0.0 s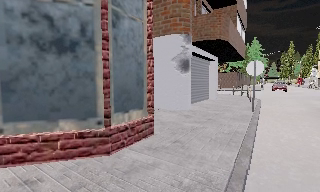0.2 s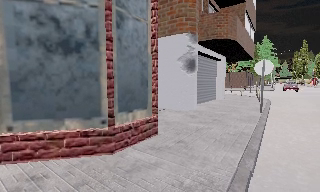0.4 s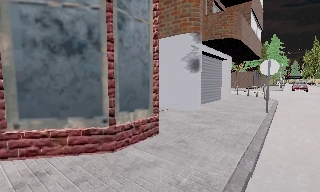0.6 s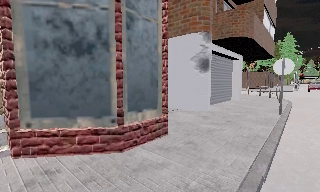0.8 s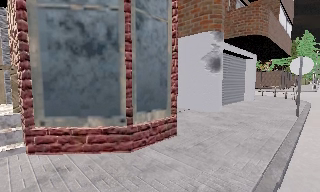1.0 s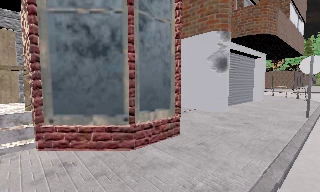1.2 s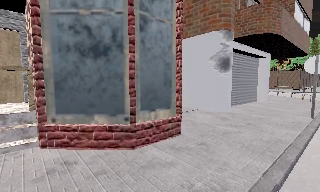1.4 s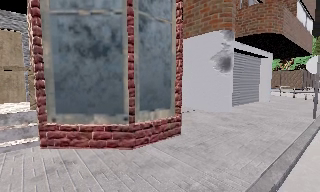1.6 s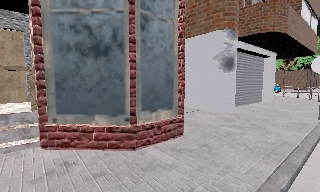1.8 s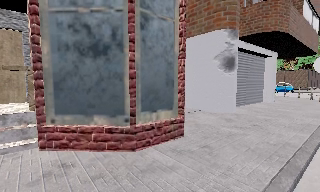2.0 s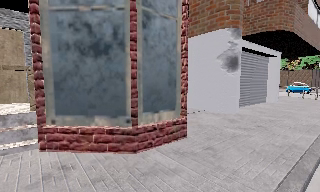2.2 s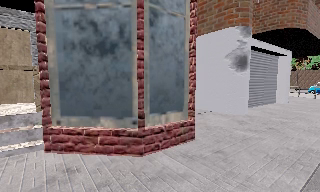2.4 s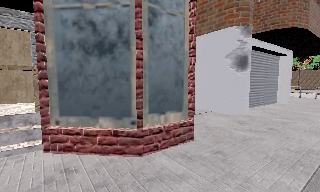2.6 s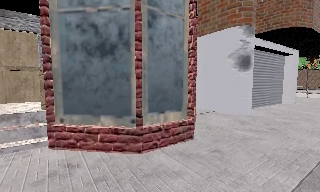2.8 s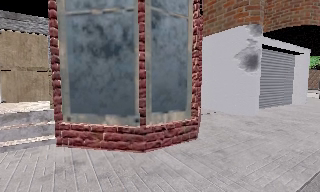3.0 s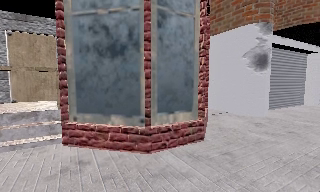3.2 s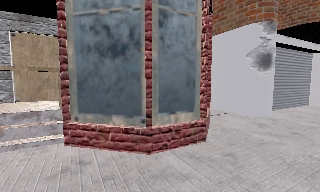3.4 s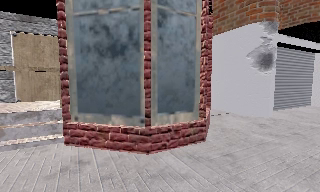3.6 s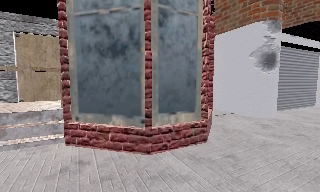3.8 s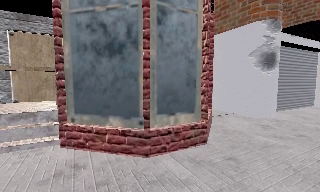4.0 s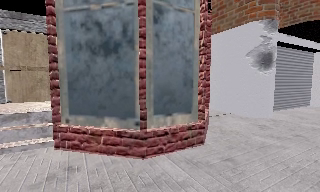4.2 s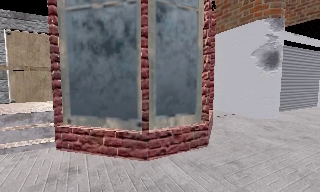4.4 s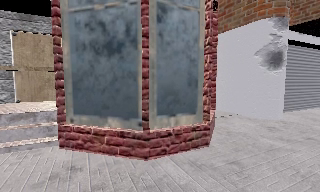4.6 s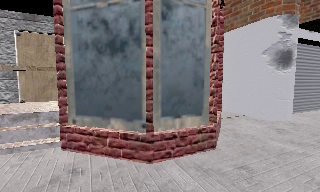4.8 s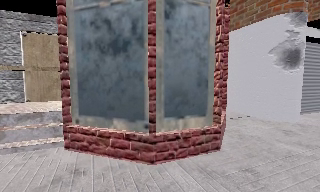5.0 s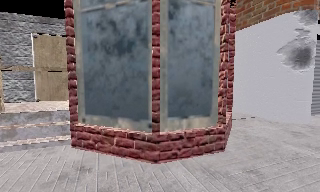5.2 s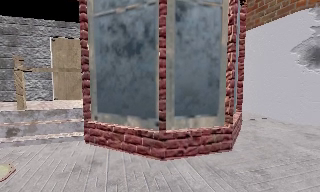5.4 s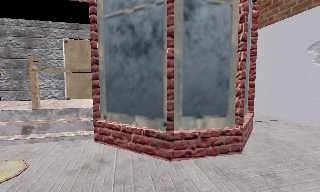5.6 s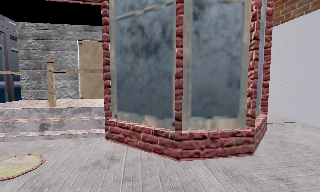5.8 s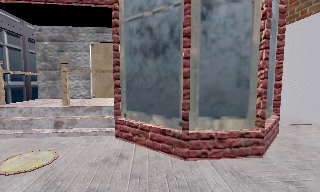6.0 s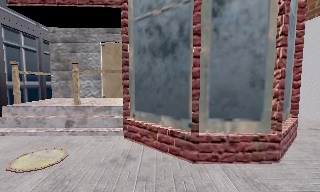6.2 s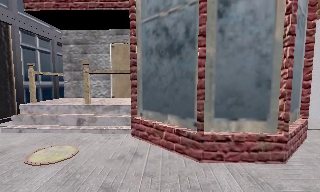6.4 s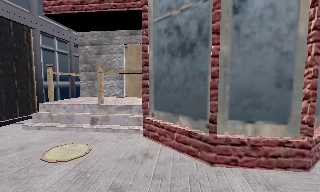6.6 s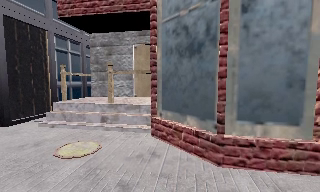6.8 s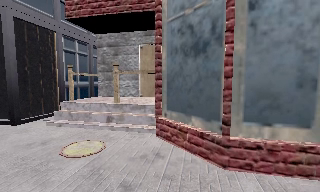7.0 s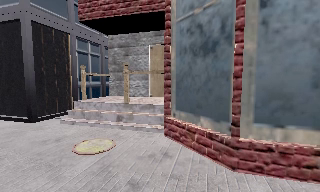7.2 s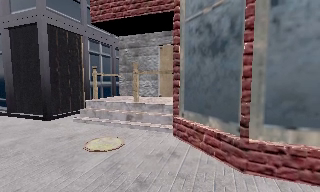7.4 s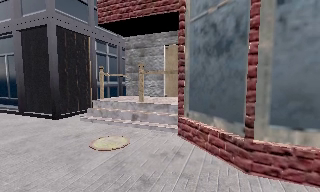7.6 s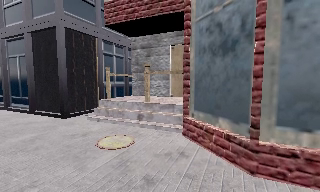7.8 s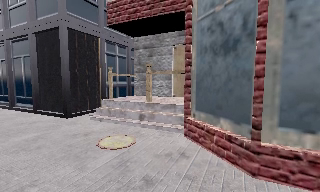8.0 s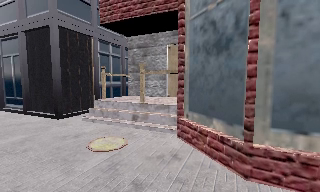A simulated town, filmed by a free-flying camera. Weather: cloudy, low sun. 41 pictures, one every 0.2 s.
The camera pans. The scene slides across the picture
to the right.
The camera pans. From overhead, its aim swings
counterclockwise.
0.0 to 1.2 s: The camera pans to its left, which is counterclockwise from overhead, by about 15 degrees.
1.2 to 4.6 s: The camera pans to its left, which is counterclockwise from overhead, by about 15 degrees. It travels forward, about 1 m, so what stands in front looms larger.
4.6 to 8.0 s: The camera pans to its left, which is counterclockwise from overhead, by about 50 degrees. It travels to its right, about 1 m.
The film runs backward here.
